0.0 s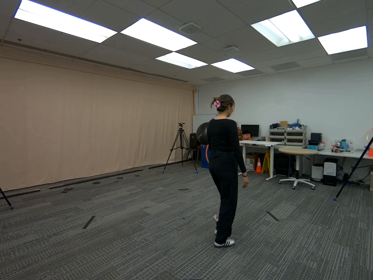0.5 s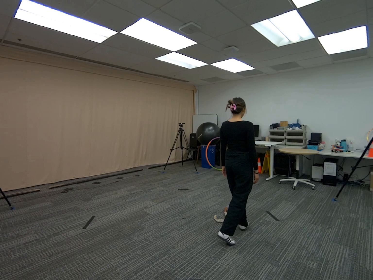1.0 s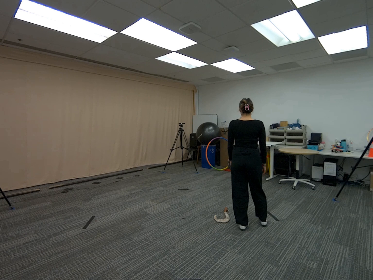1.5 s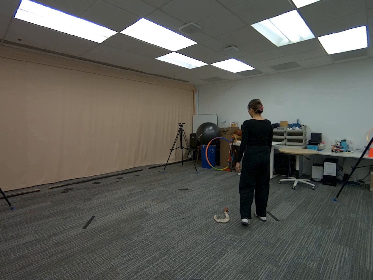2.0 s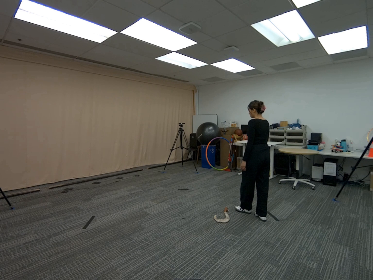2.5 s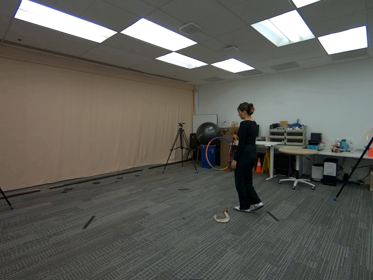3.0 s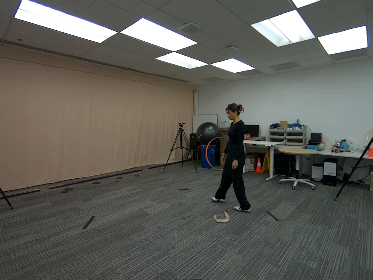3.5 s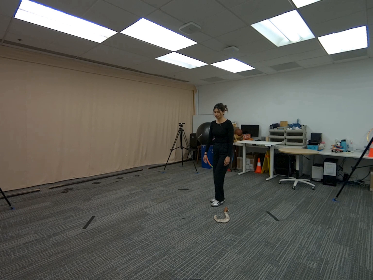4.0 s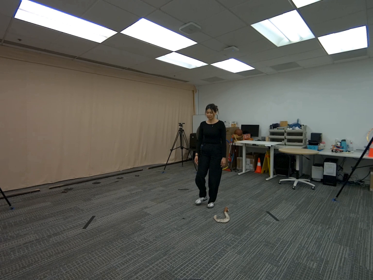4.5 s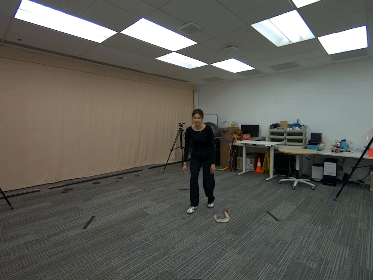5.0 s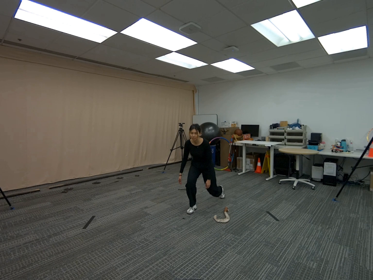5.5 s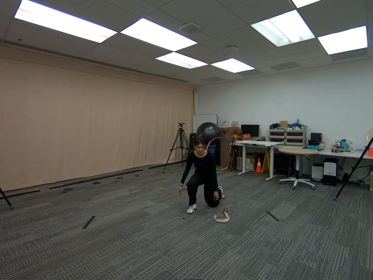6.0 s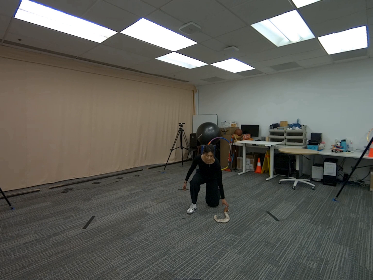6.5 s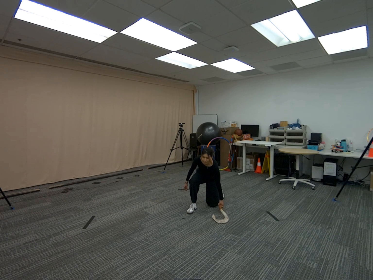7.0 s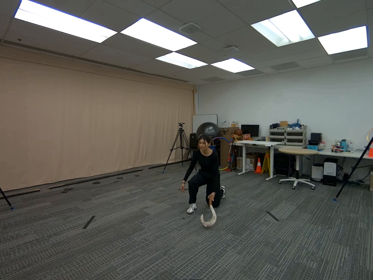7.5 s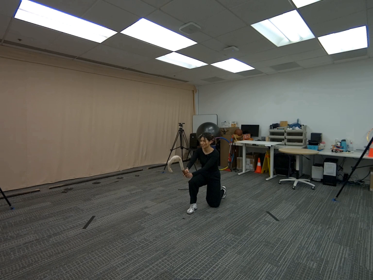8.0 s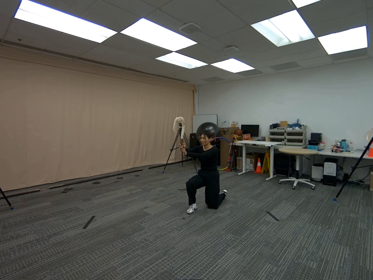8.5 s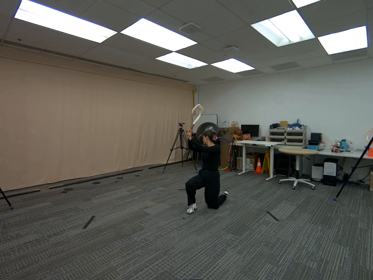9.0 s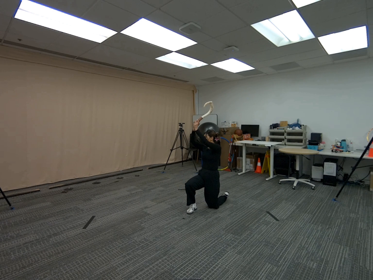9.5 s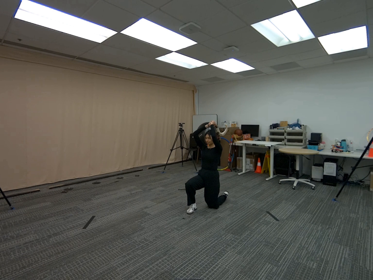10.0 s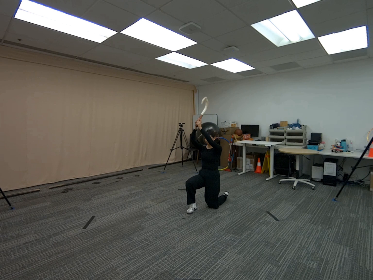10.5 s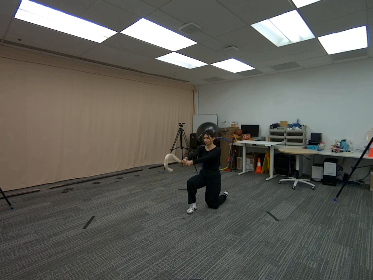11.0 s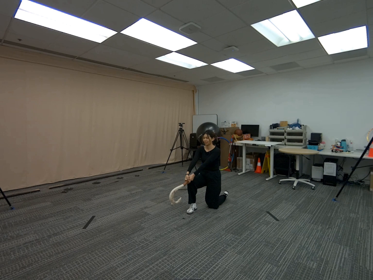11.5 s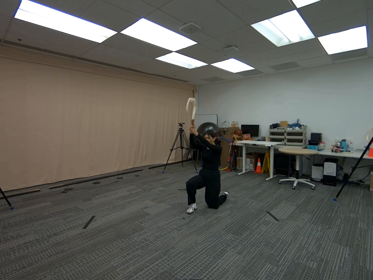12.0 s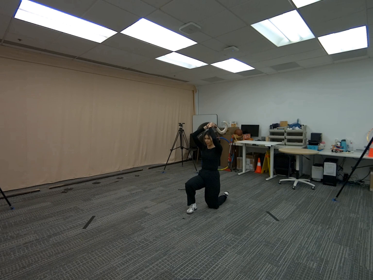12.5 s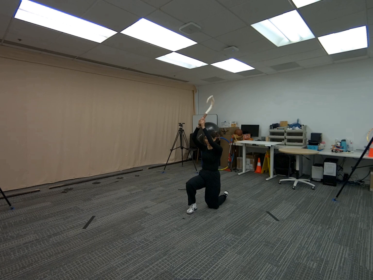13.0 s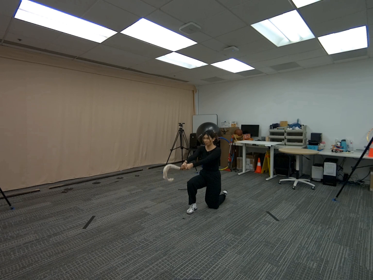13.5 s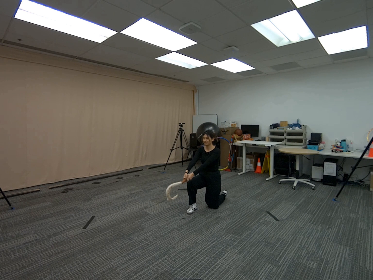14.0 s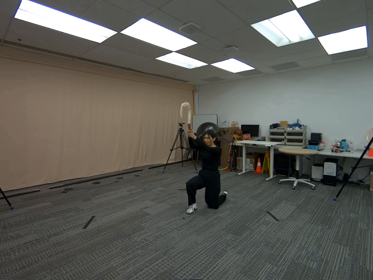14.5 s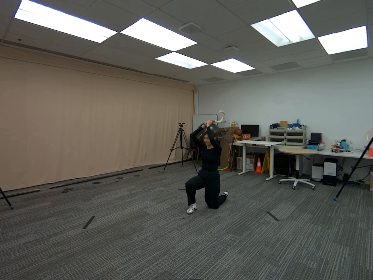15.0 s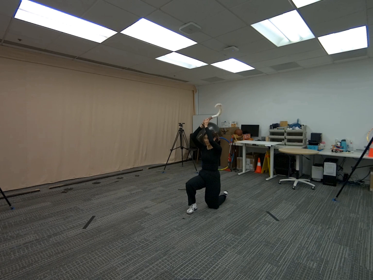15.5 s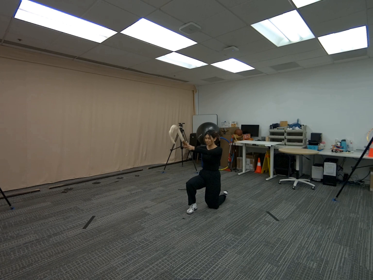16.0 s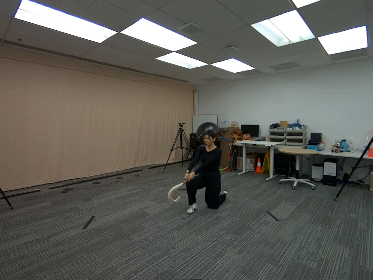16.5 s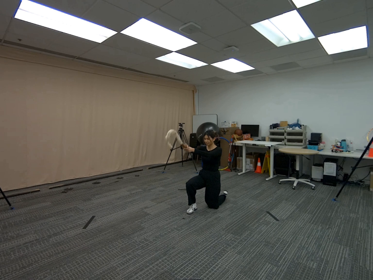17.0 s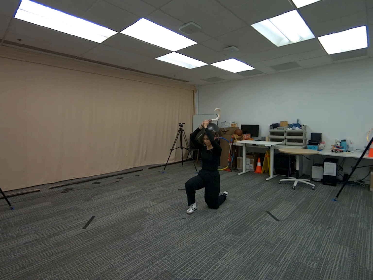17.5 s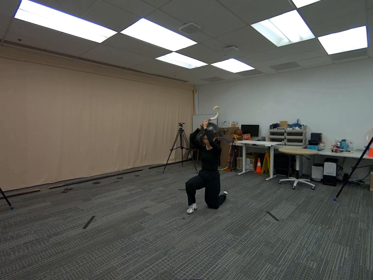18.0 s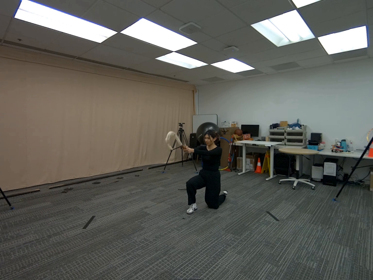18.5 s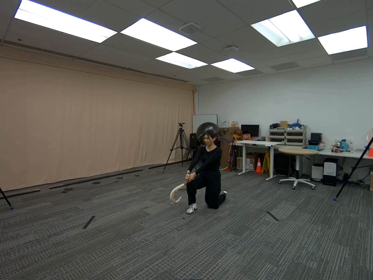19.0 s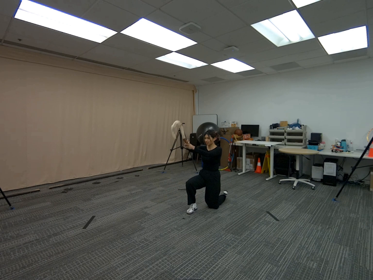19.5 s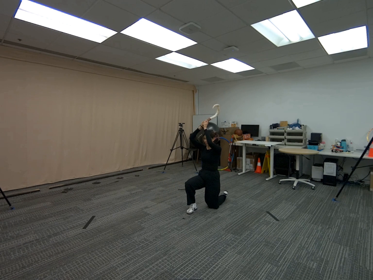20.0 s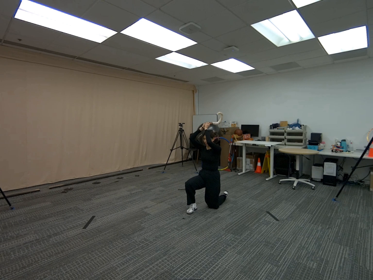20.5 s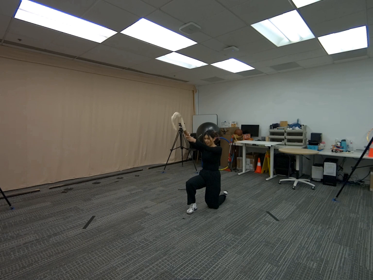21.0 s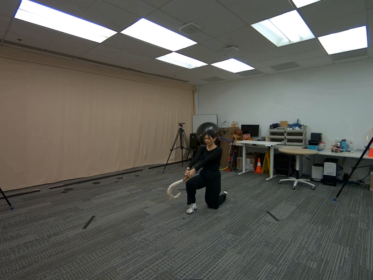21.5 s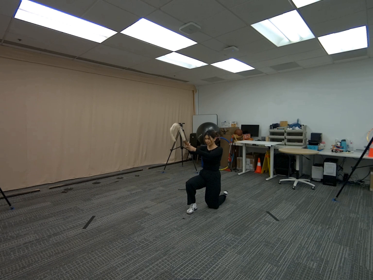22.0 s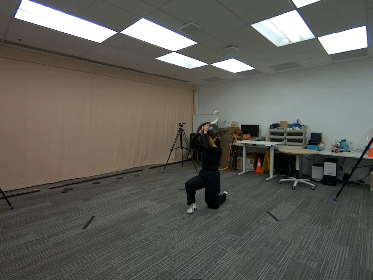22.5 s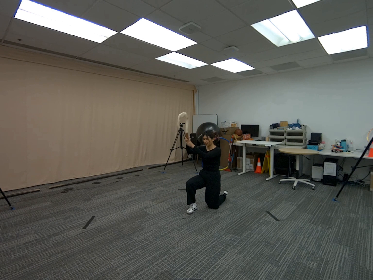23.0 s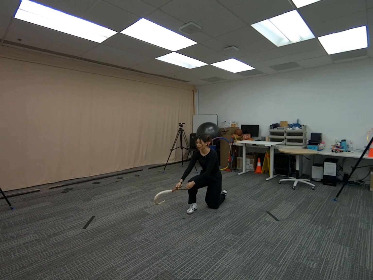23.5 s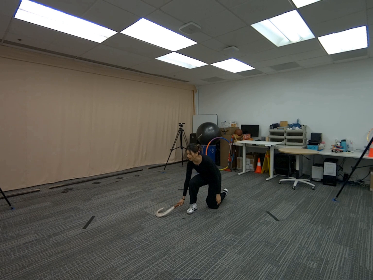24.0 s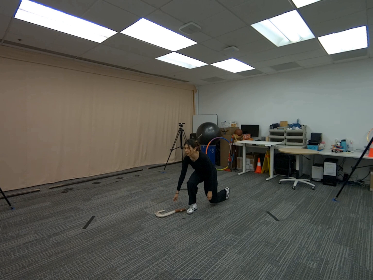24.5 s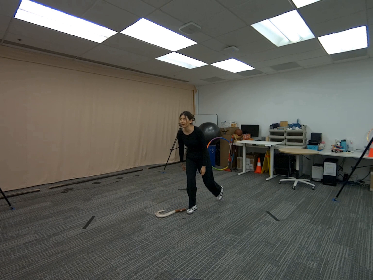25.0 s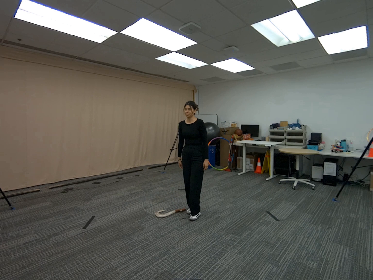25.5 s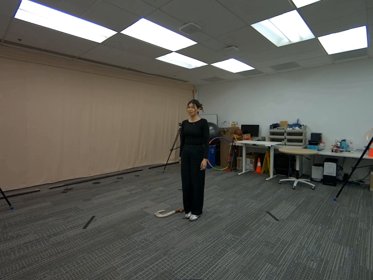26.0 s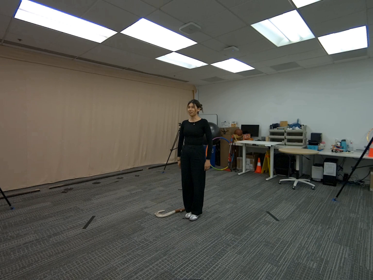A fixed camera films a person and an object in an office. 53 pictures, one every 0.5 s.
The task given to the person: Walk over to the Big Fish Hook and kneel on one knee and grasp the Big Fish Hook using one hand only. Bring the Big Fish Hook infront of you and using now both hands swing the Big Fish Hook up and then down. Continue until the end of the sequence and place the Big Fish Hook on the ground.
